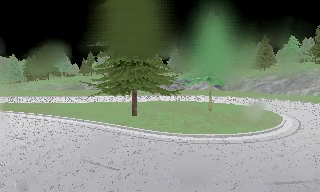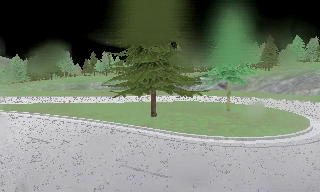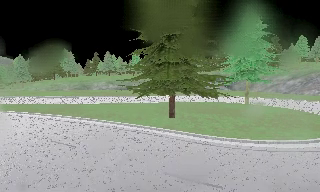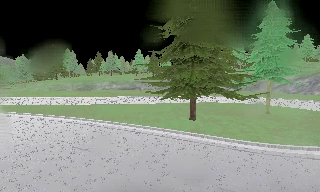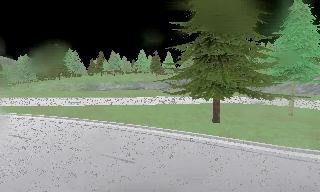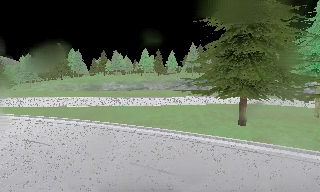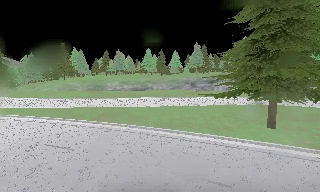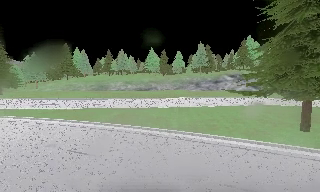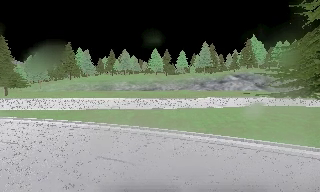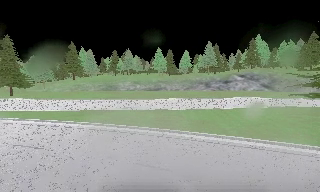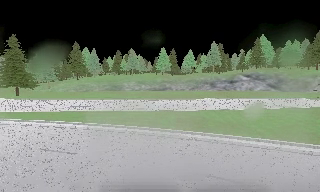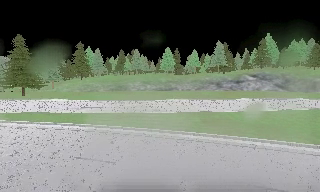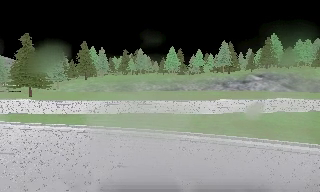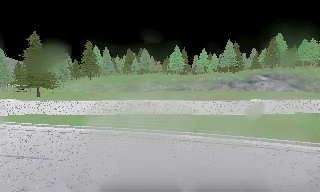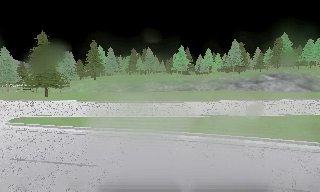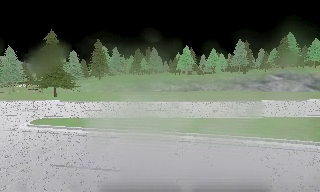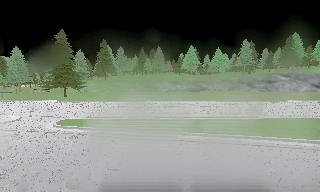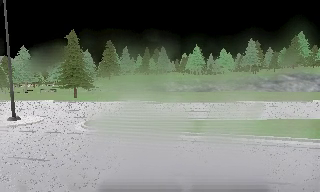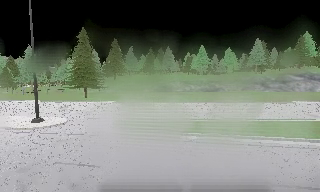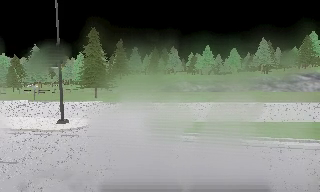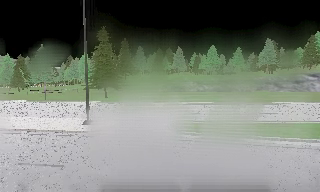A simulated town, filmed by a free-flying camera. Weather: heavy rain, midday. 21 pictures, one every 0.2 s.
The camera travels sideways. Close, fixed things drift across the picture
to the right.
0.0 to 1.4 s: The camera travels to its left and forward, about 13 m, so close, fixed things drift to the right.
1.4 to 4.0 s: The camera travels to its left, about 30 m, so close, fixed things drift to the right.
The film runs backward here.
